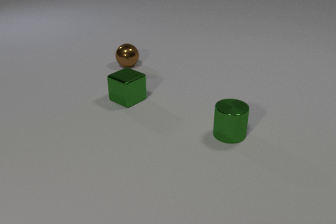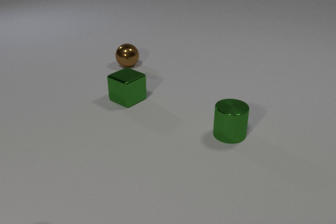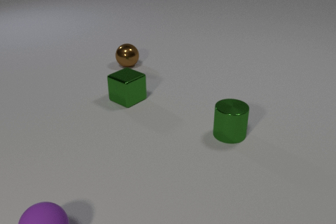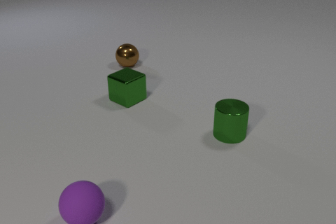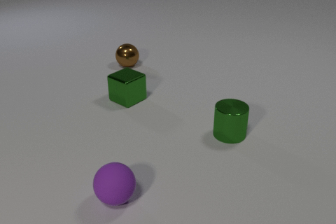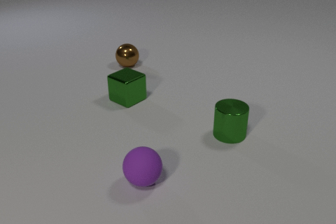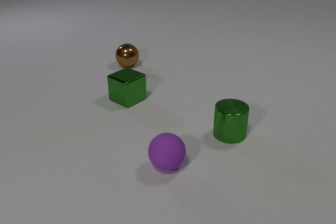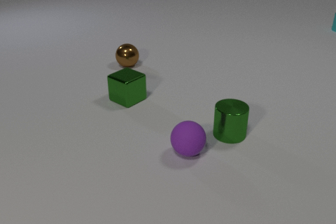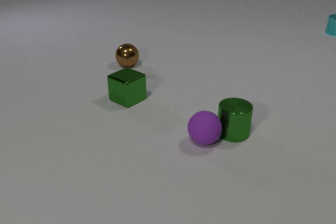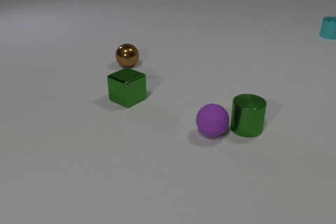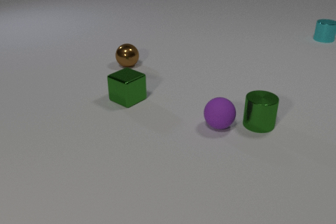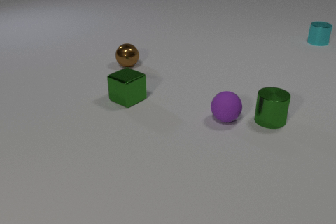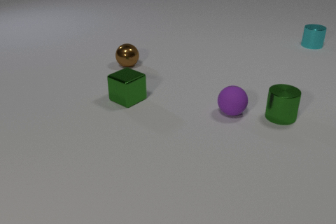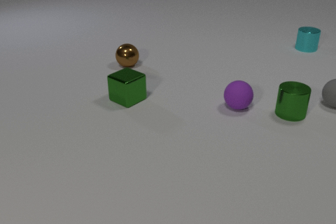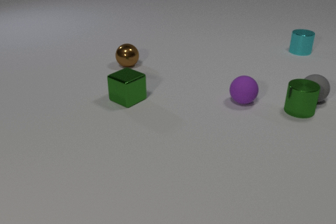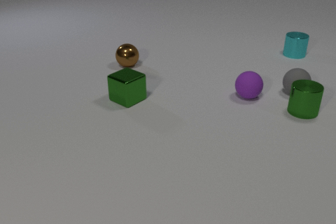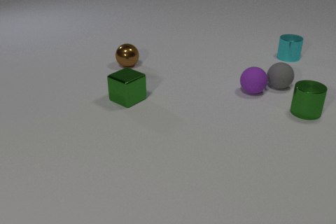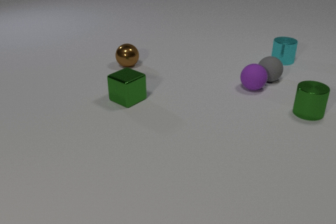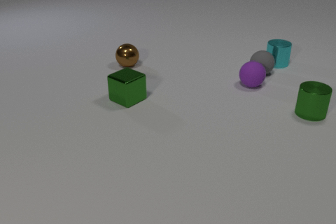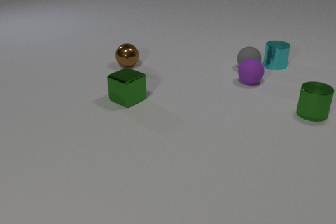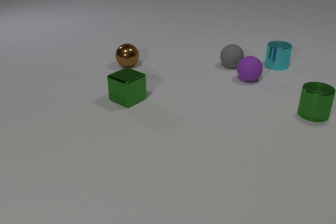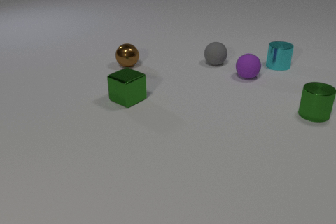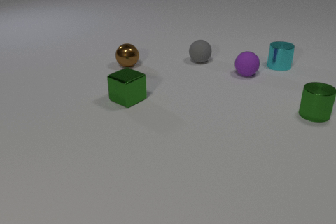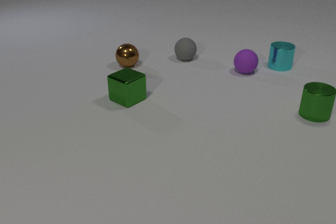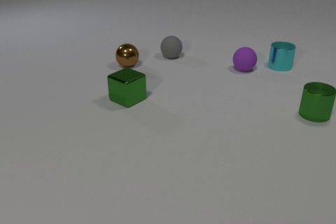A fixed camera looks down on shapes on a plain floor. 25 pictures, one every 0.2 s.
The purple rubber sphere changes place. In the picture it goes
away from the camera.
The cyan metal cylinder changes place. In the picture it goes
toward the camera.
0.0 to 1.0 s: The purple rubber sphere comes in at the bottom edge, rolls to the right and away from the camera.
1.0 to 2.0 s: The purple rubber sphere rolls away from the camera and to the right. The green metal cylinder slides to the right and away from the camera. The cyan metal cylinder comes in at the right edge, slides toward the camera and to the left. The purple rubber sphere and the green metal cylinder collide.
2.0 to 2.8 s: The purple rubber sphere rolls away from the camera and to the right. The green metal cylinder slides away from the camera and to the right. The gray rubber sphere comes in at the right edge, rolls to the left. The cyan metal cylinder slides toward the camera and to the left. The green metal cylinder and the gray rubber sphere collide.
2.8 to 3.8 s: The purple rubber sphere rolls away from the camera. The green metal cylinder slides to the right. The gray rubber sphere rolls to the left and away from the camera. The cyan metal cylinder slides toward the camera and to the left. The purple rubber sphere and the gray rubber sphere collide. The gray rubber sphere and the cyan metal cylinder collide.
3.8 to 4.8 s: The purple rubber sphere rolls away from the camera. The gray rubber sphere rolls to the left. The cyan metal cylinder slides to the right.
How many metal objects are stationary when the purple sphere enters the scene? 3.
Are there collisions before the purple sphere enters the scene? no.
How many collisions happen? 4.
